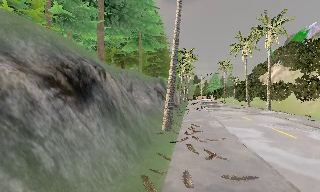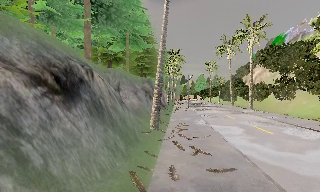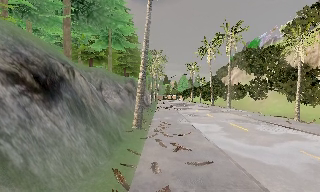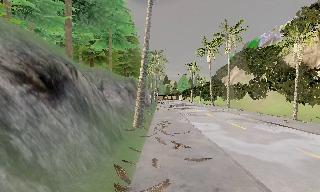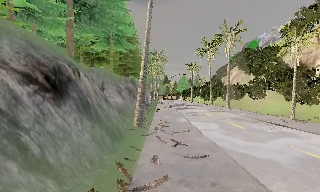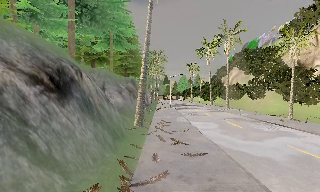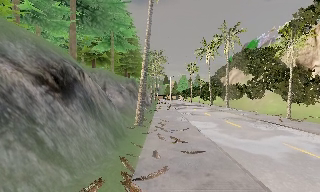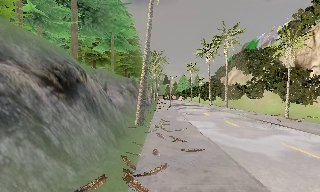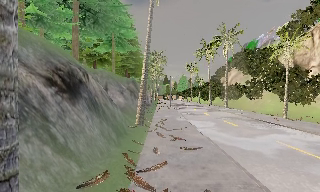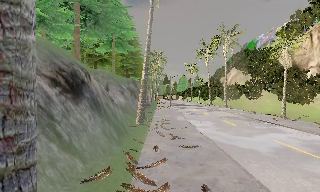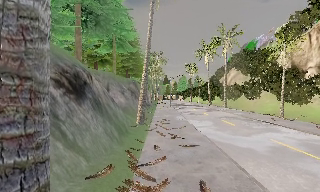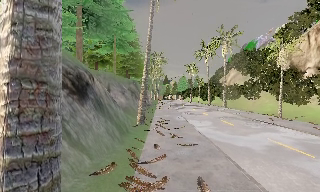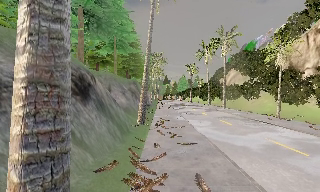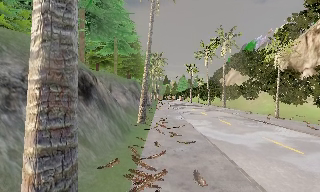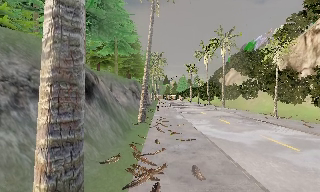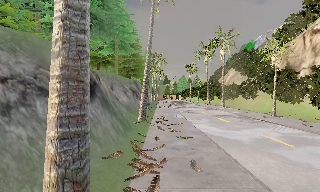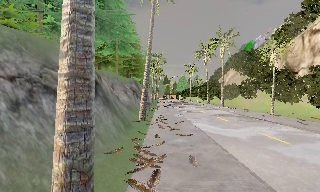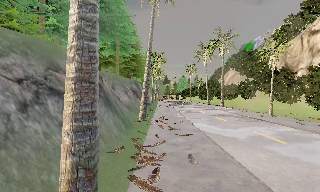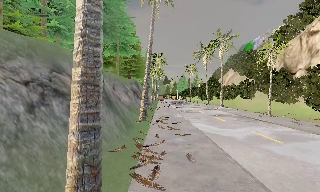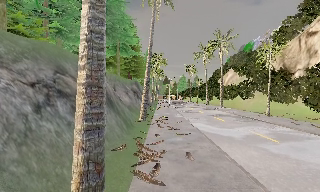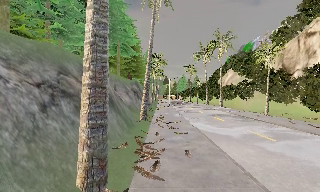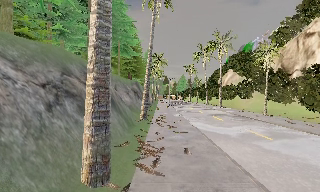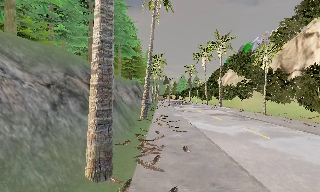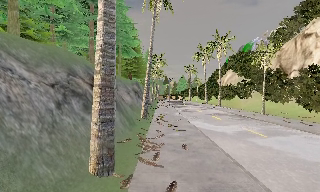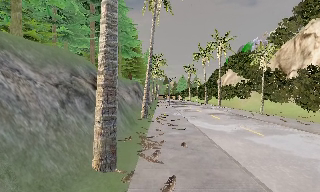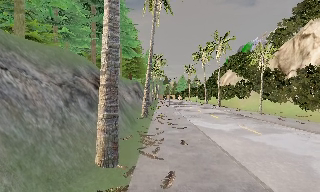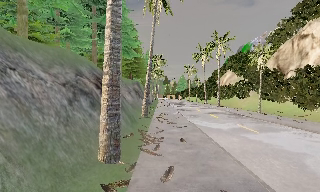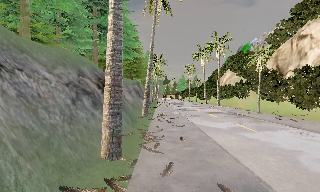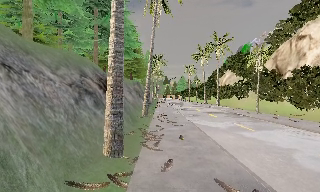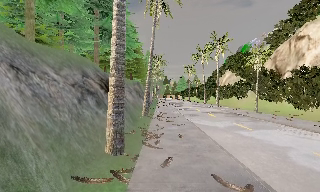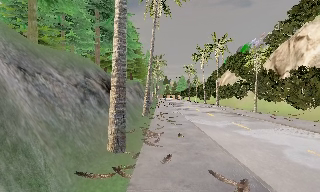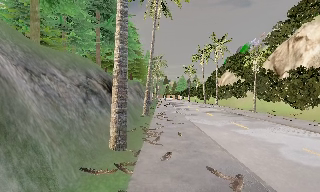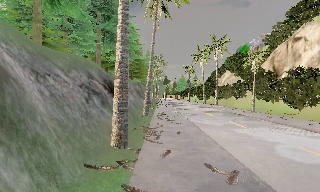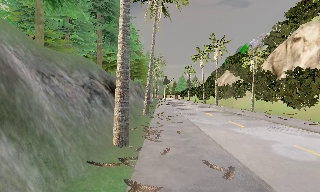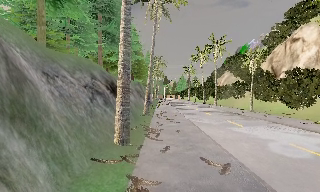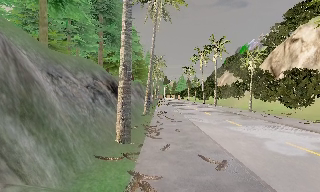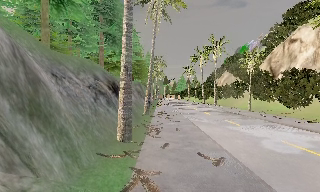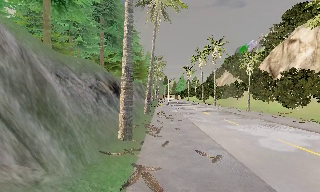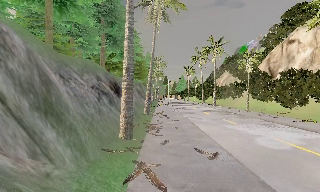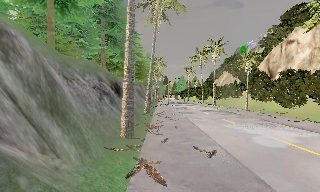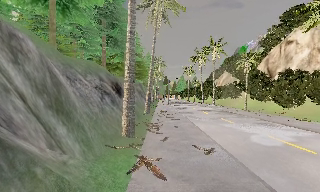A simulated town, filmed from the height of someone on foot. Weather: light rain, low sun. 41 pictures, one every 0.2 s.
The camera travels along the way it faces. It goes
backward.
0.0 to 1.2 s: The camera swings to its right by about 10 degrees, and the scene slides to the left. It travels backward, about 1.5 m, so what stands in front gets smaller.
1.2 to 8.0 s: The camera travels backward, about 9 m, so what stands in front gets smaller.
The film runs backward here.
